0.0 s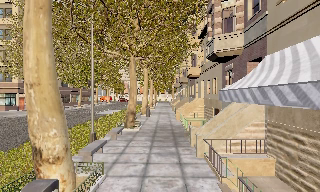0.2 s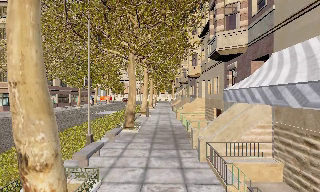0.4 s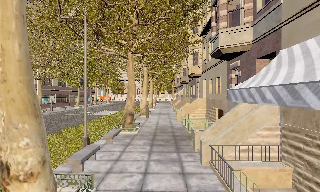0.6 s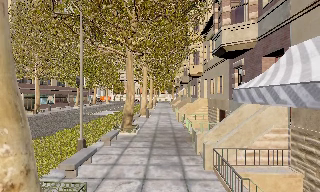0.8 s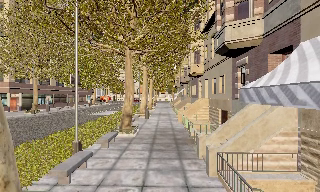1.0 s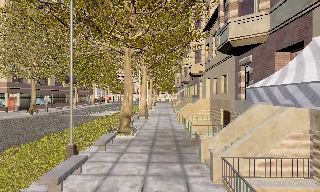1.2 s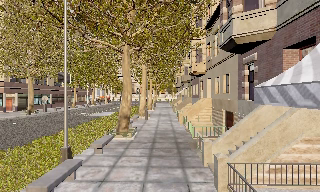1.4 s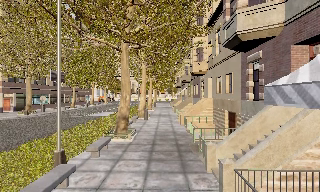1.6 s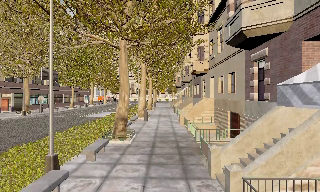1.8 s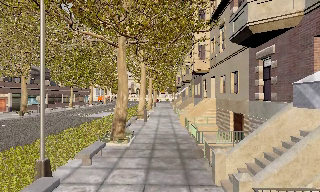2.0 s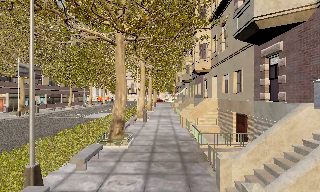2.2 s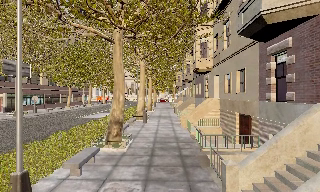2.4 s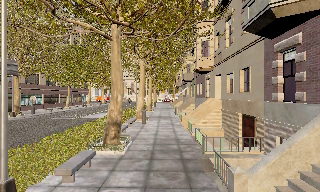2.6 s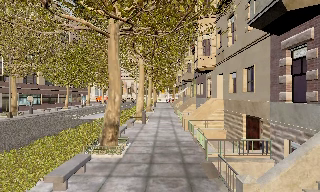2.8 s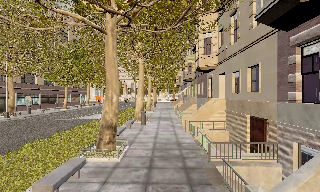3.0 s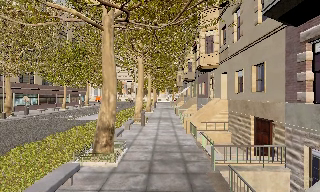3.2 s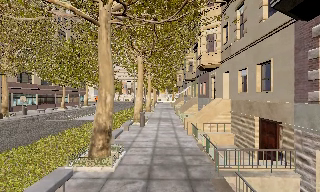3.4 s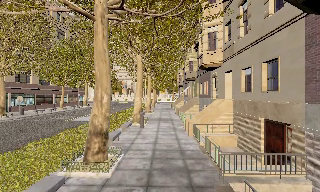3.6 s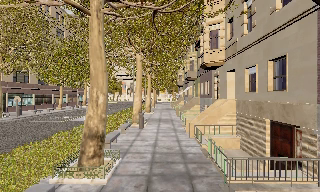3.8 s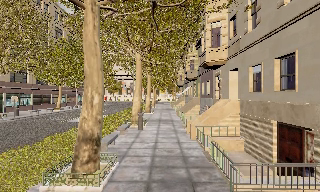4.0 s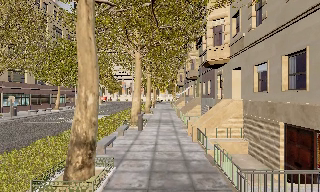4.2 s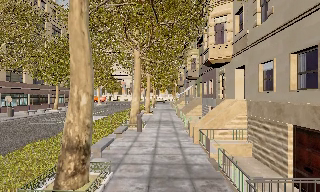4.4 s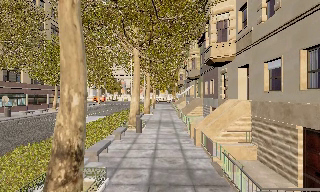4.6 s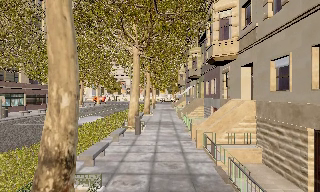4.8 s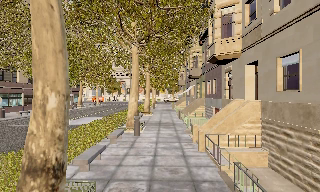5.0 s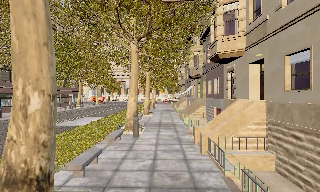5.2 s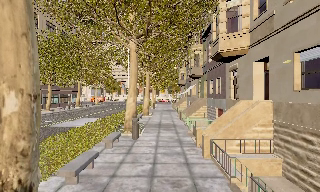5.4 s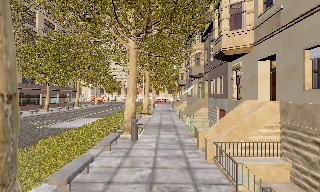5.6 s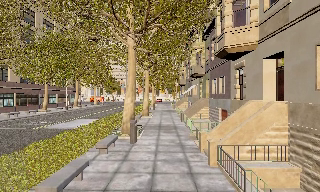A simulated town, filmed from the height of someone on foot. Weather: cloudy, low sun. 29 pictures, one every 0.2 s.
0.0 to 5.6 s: The camera travels forward, about 11 m, so what stands in front looms larger.
The film runs forward here.
